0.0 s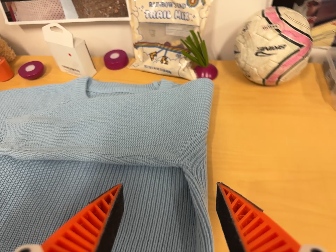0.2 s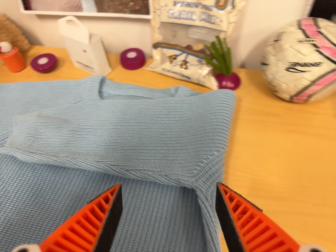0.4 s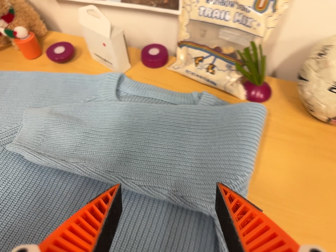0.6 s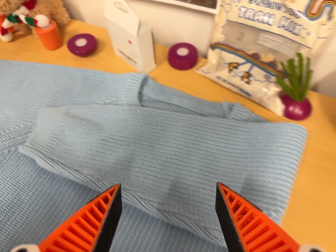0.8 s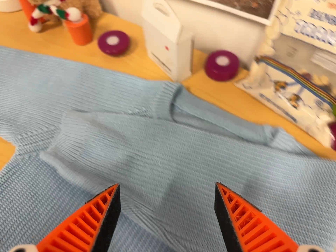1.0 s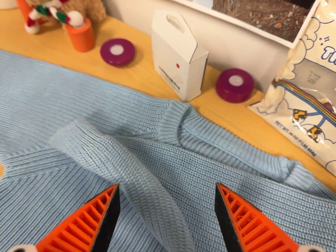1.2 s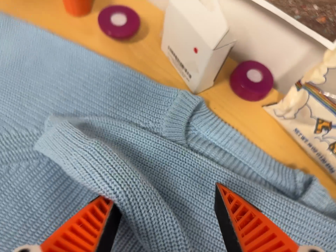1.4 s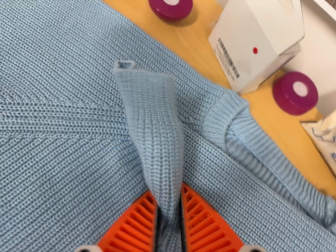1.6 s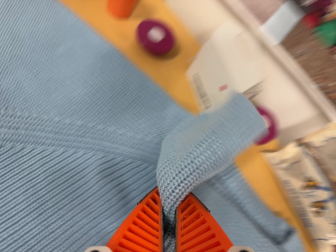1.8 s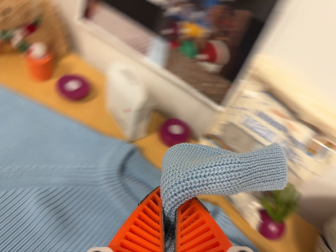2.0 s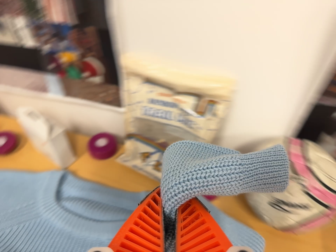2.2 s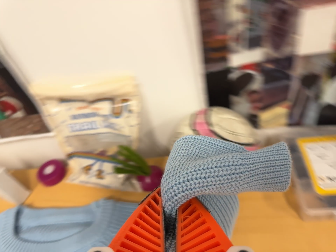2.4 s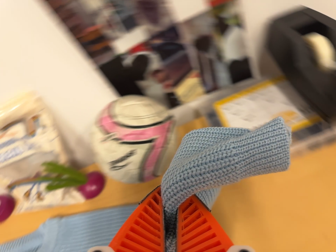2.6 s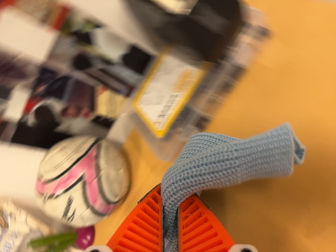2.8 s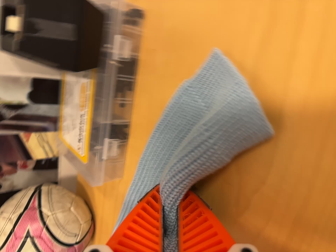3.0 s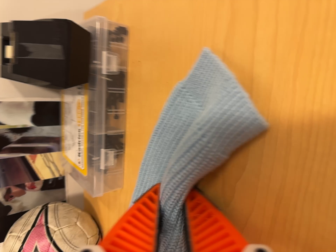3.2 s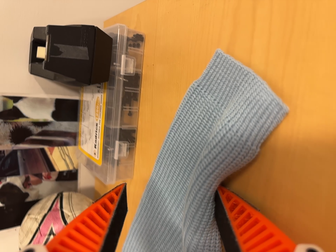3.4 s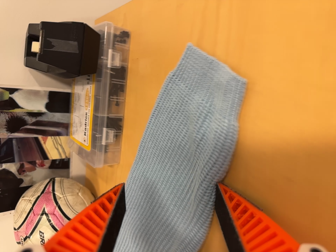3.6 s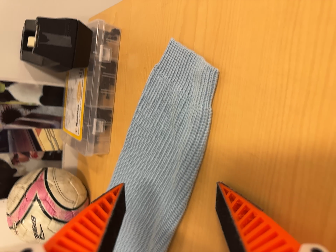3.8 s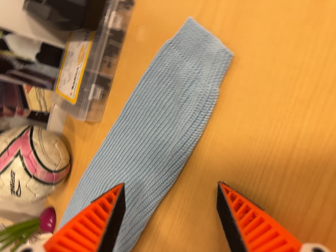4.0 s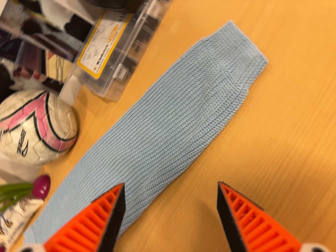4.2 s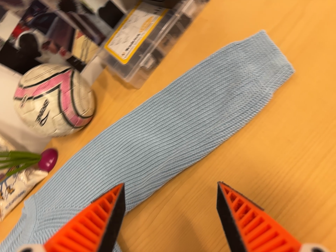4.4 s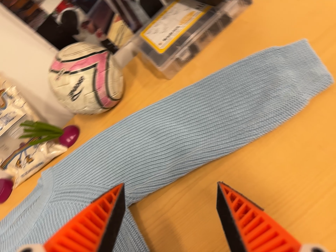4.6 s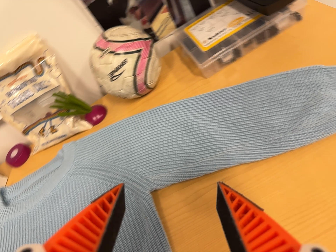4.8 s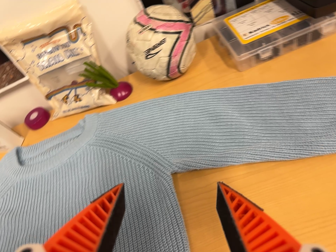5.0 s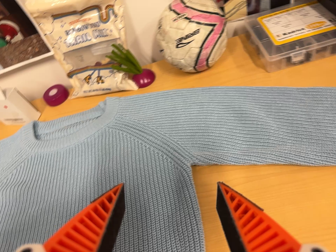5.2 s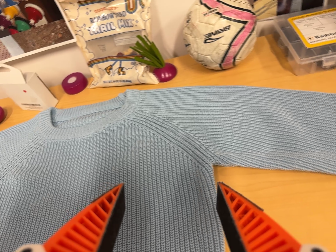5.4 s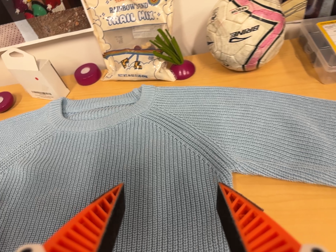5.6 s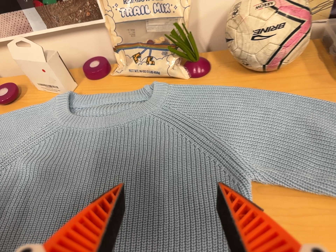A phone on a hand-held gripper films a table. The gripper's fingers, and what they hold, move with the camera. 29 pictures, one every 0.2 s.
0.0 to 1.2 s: The camera travels forward, toward the top of its view and to its left, about 28 cm, so what stands in front looms larger. Its aim tips toward the bottom of its view by about 15 degrees. It rolls about its line of sight by about 30 degrees, and the scene rotates clockwise.
1.2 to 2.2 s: The camera pans to its right by about 15 degrees. It travels to its right and backward, about 28 cm, so close, fixed things drift to the left. Its aim tips toward the top of its view by about 15 degrees. It rolls about its line of sight by about 35 degrees, and the scene rotates counterclockwise.
2.2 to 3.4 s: The camera travels to its right, about 38 cm, so close, fixed things drift to the left. It rolls about its line of sight by about 80 degrees, and the scene rotates counterclockwise.
3.4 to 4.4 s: The camera pans to its right by about 10 degrees. It travels to its left, toward the bottom of its view and backward, about 16 cm. It rolls about its line of sight by about 40 degrees, and the scene rotates clockwise.
4.4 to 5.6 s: The camera travels to its left, about 18 cm, so close, fixed things drift to the right. It rolls about its line of sight by about 40 degrees, and the scene rotates clockwise.
The film runs backward here.
